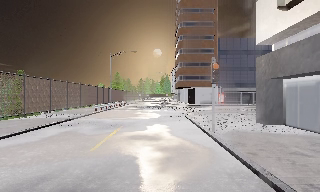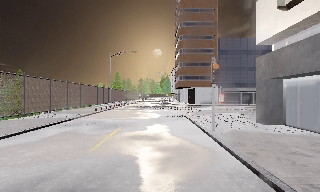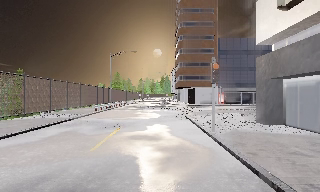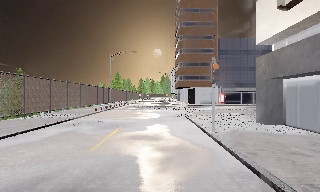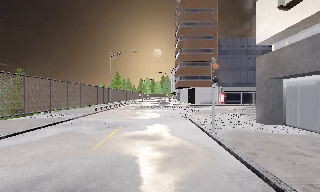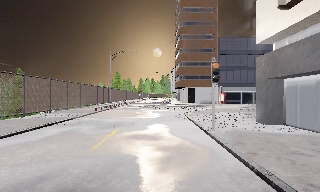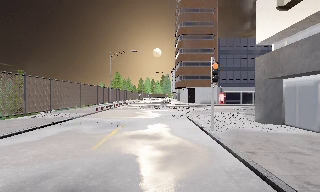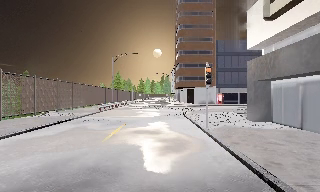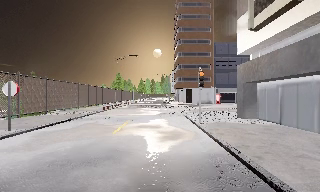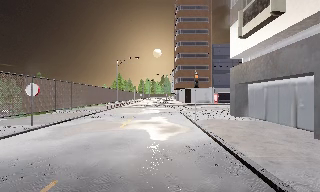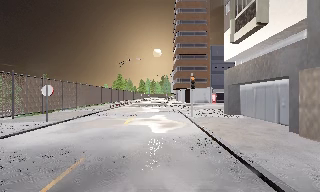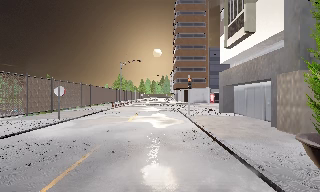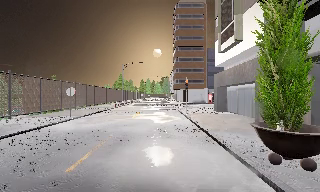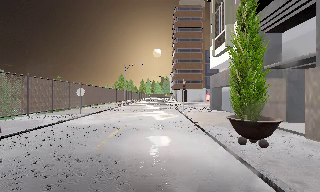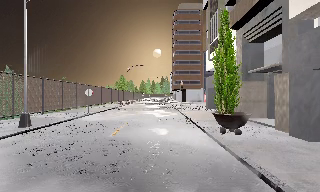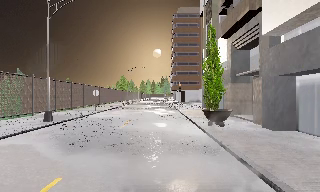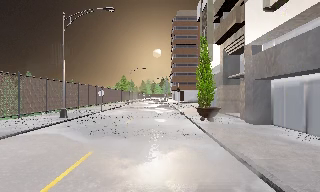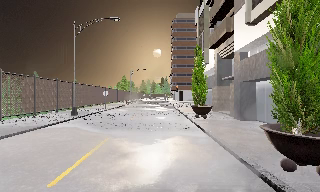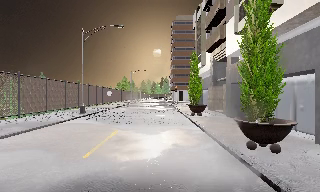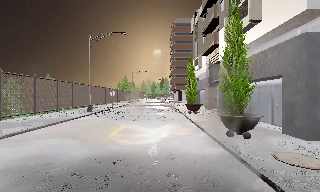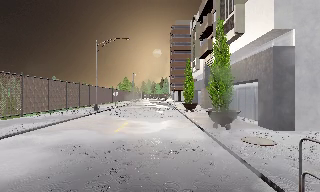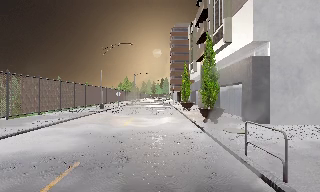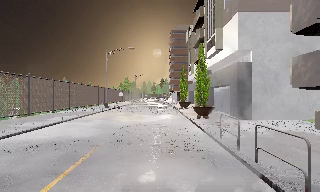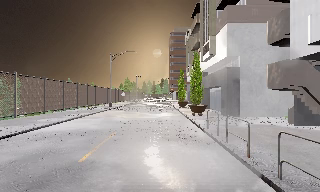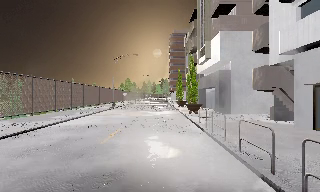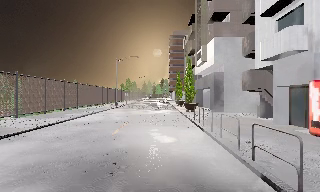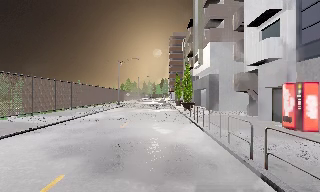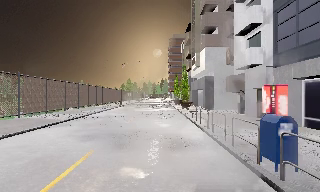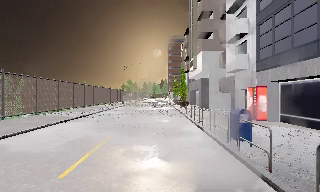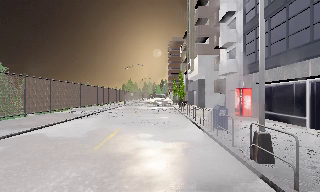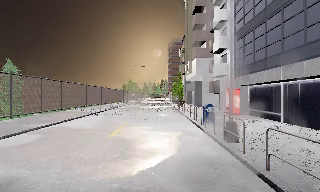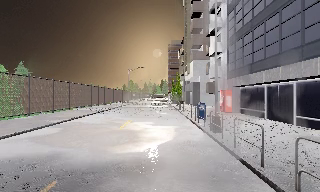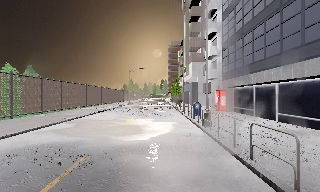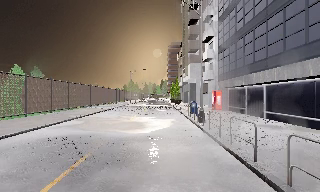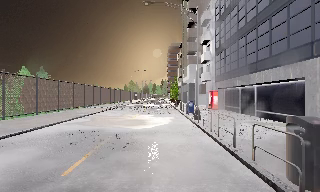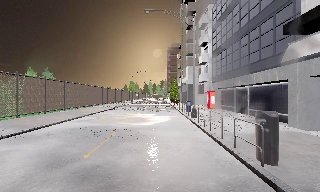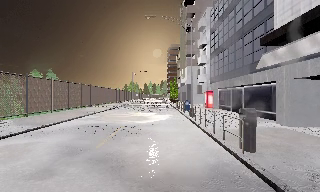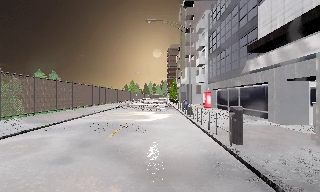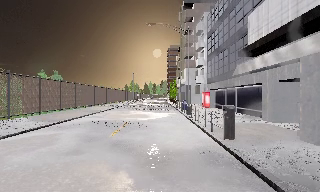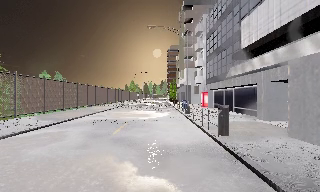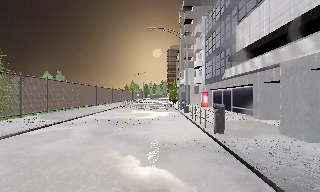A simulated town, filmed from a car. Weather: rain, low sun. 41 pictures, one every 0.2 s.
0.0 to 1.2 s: The camera keeps its place and its aim.
1.2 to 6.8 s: The camera travels backward, about 40 m, so what stands in front gets smaller.
6.8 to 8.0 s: The camera travels backward, about 4 m, so what stands in front gets smaller. It loses speed.
The film runs backward here.
